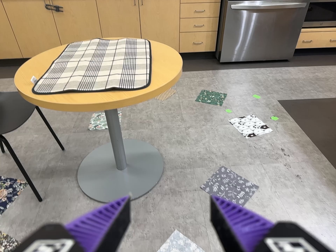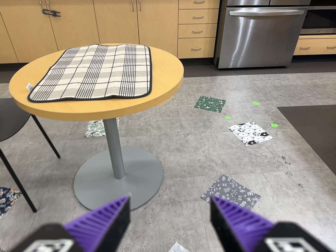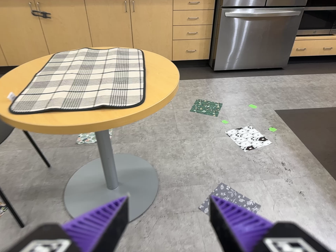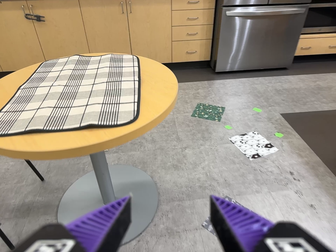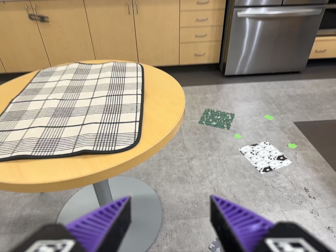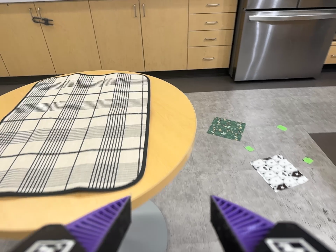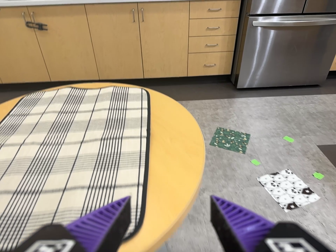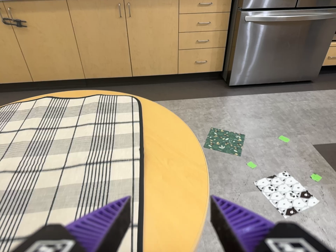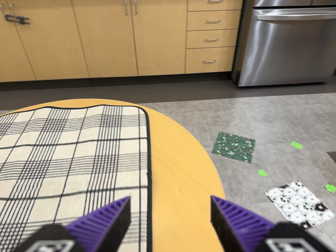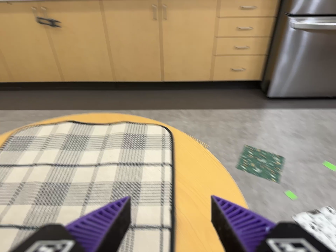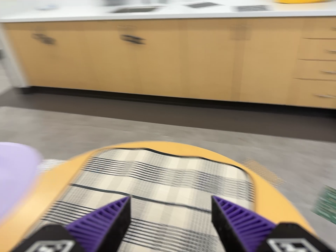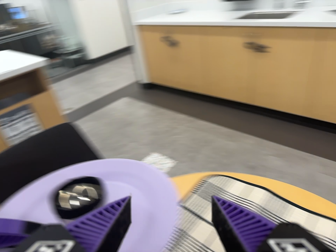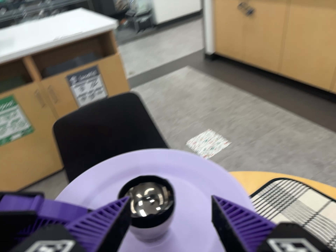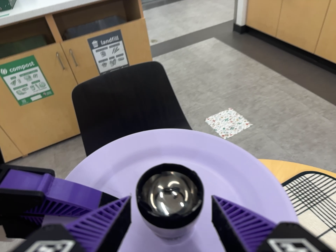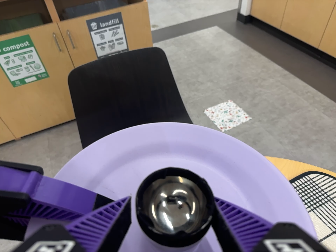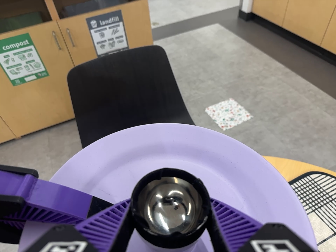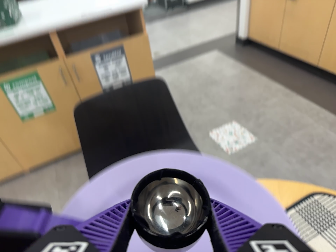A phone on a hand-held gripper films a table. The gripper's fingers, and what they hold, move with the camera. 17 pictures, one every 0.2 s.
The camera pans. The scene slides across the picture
to the right.
0.0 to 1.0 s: The camera travels forward and toward the top of its view, about 50 cm, so what stands in front looms larger.
1.0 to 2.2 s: The scene slides to the right, as the camera pans about 40 degrees to its left. It travels forward, toward the top of its view and to its left, about 60 cm. It rolls about its line of sight by about 20 degrees, and the scene rotates clockwise.
2.2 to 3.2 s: The scene slides to the right, as the camera pans about 15 degrees to its left. It travels forward, toward the top of its view and to its left, about 14 cm, so what stands in front looms larger. Its aim tips toward the bottom of its view by about 10 degrees. It rolls about its line of sight by about 15 degrees, and the scene rotates clockwise.
The film runs forward here.
